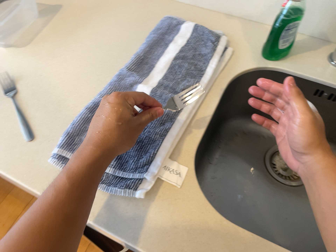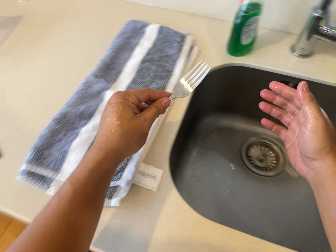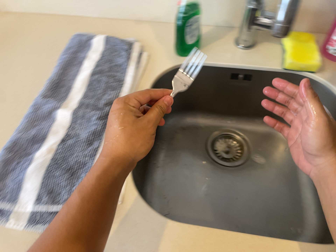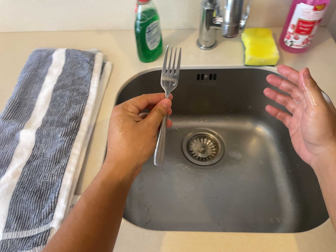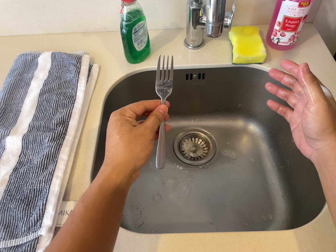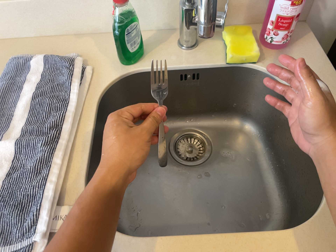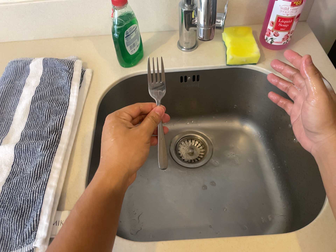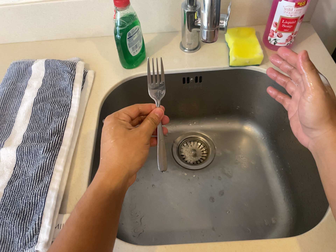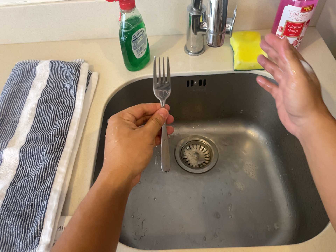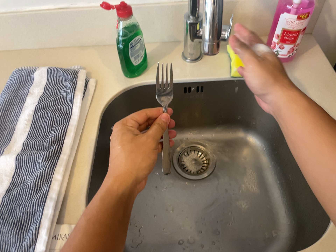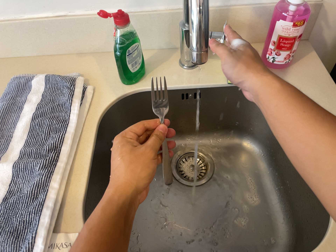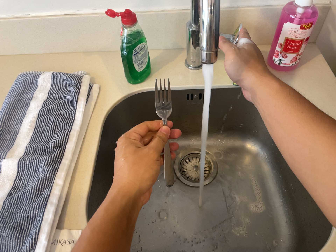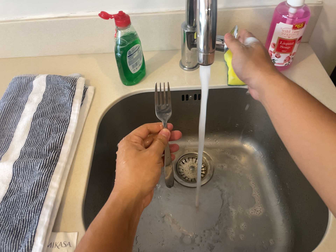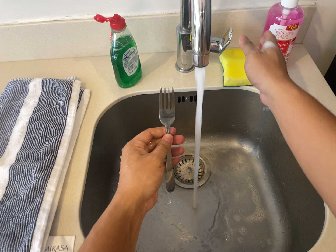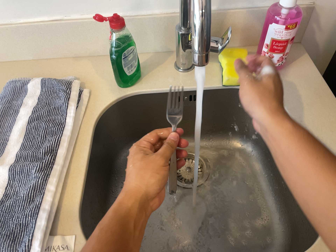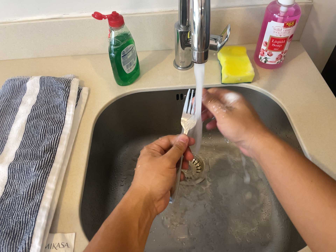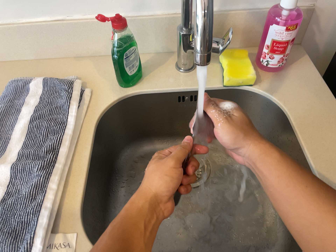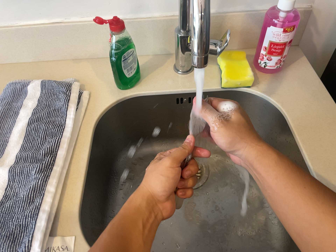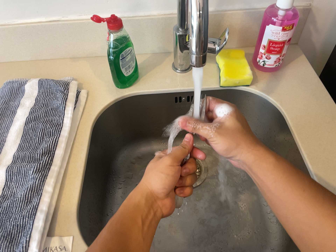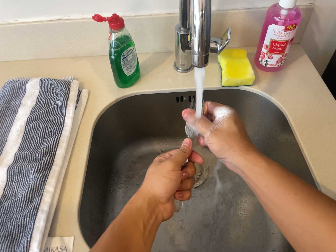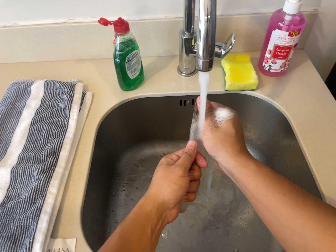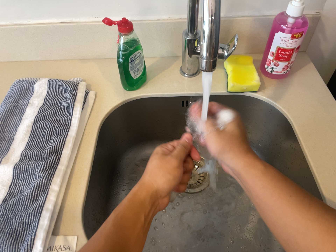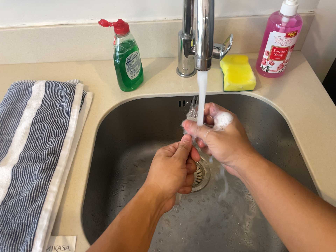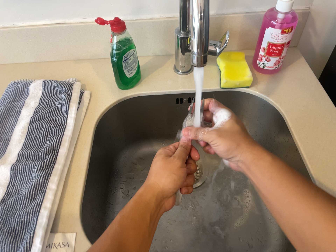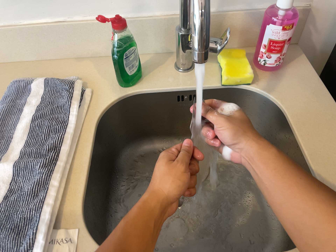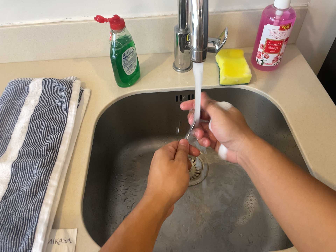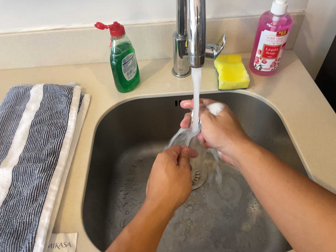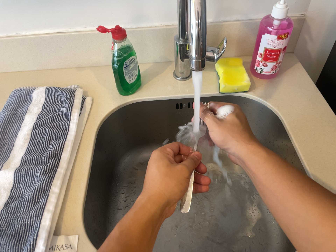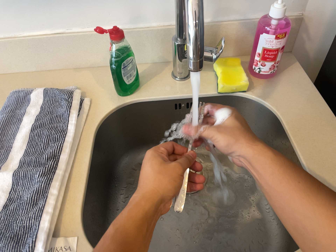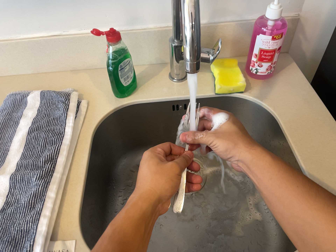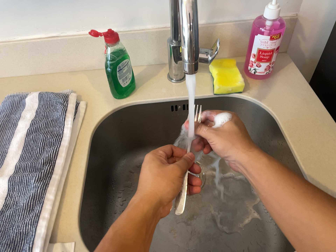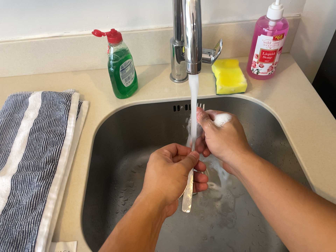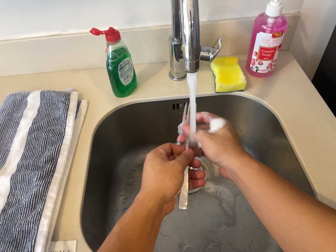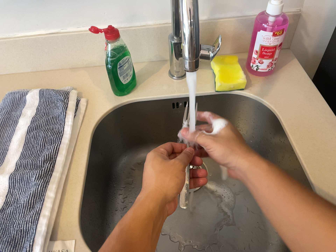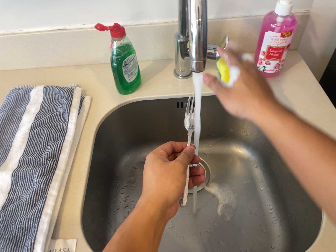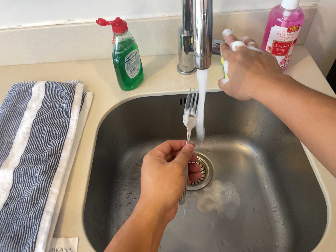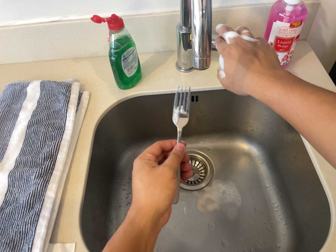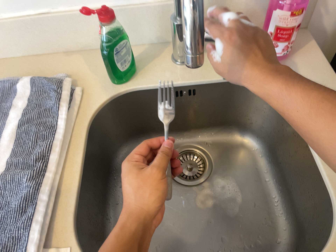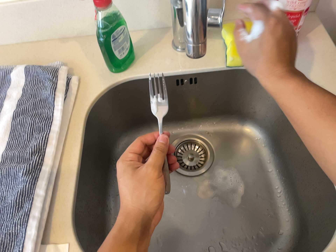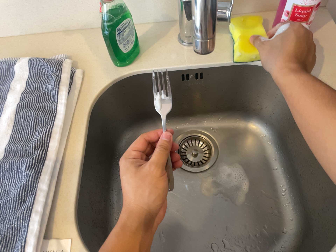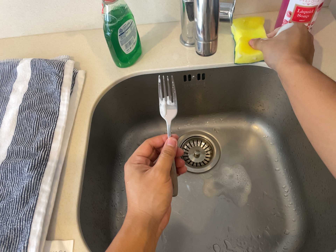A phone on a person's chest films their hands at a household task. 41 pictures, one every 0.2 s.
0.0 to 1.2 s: The camera swings to its right by about 15 degrees, and the scene slides to the left. It travels to its right, about 10 cm, so close, fixed things drift to the left. It rolls about its line of sight by about 25 degrees, and the scene rotates counterclockwise.
1.2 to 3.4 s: The camera shifts only a little, or ends up much as it began.
3.4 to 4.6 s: The camera keeps its place and its aim.
4.6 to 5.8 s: The camera shifts only a little, or ends up much as it began.
5.8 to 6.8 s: The camera keeps its place and its aim.
6.8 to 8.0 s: The camera travels forward, about 8 cm, so what stands in front looms larger. Its aim tips toward the bottom of its view by about 10 degrees.
The film runs backward here.
